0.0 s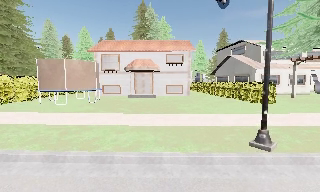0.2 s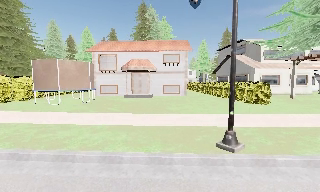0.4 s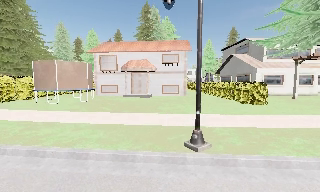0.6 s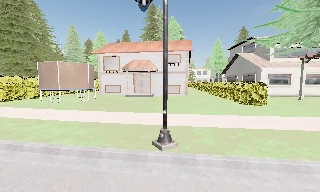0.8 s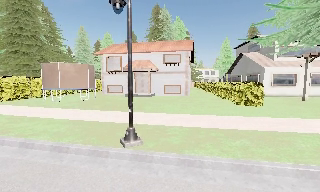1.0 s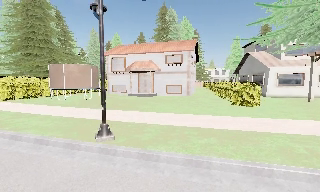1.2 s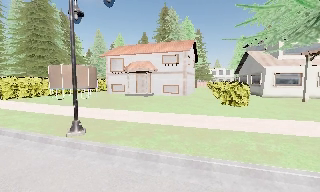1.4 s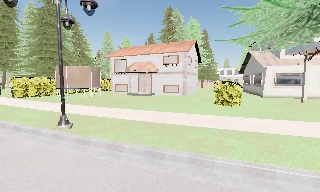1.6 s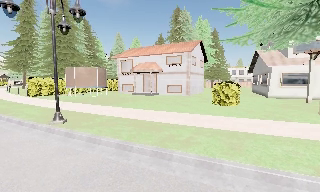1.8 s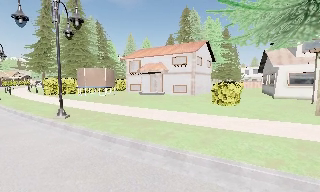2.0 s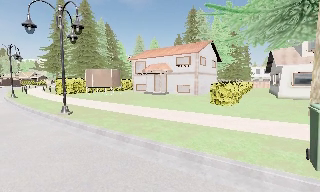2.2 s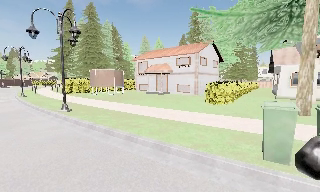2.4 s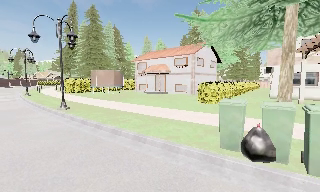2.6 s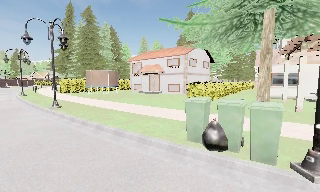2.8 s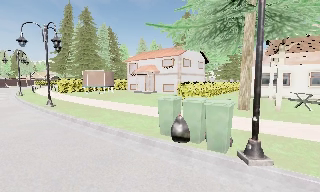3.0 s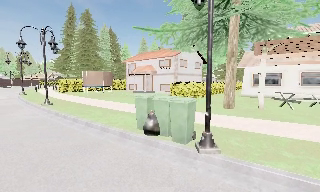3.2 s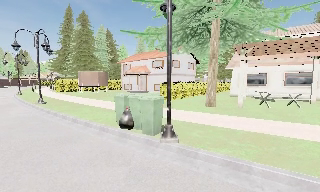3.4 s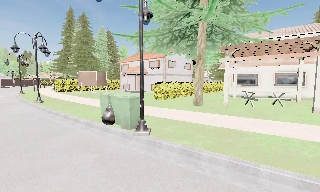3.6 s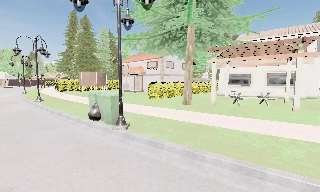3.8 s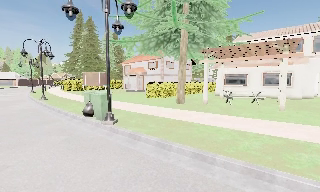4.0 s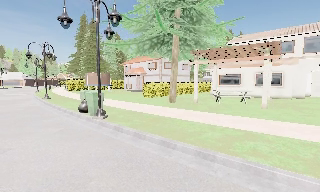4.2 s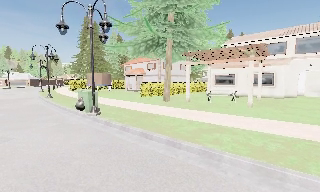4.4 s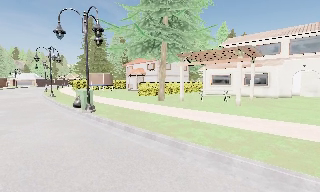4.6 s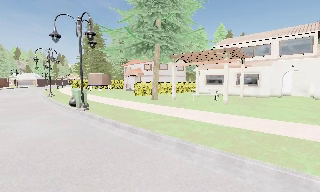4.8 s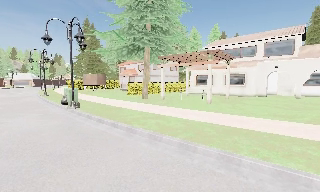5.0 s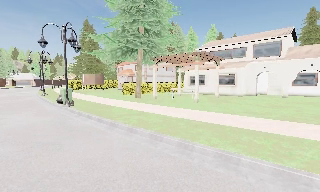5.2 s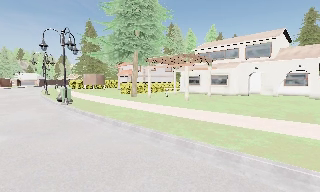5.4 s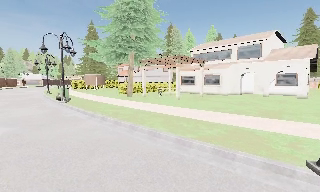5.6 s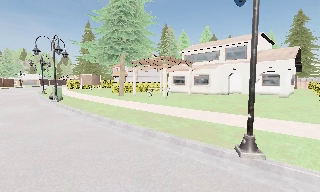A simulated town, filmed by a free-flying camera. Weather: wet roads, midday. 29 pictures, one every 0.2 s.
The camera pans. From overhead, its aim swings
counterclockwise.
0.0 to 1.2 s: The camera pans to its left, which is counterclockwise from overhead, by about 20 degrees. It travels to its right, about 6 m.
1.2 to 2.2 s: The camera pans to its left, which is counterclockwise from overhead, by about 20 degrees. It travels to its right and backward, about 5 m.
2.2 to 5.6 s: The camera pans to its left, which is counterclockwise from overhead, by about 15 degrees. It travels to its right and backward, about 16 m, so close, fixed things drift to the left.
The film runs backward here.
